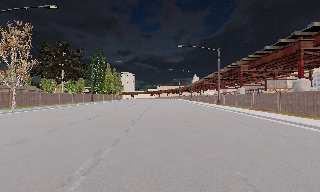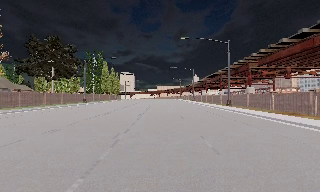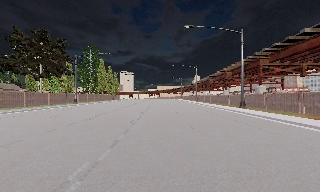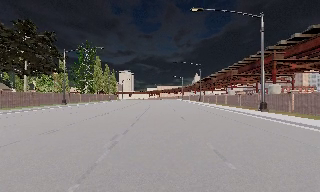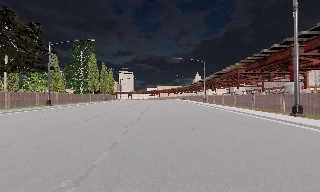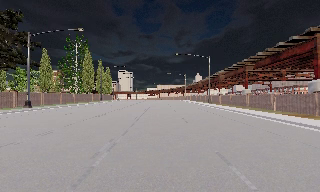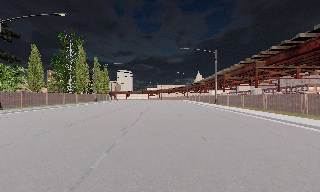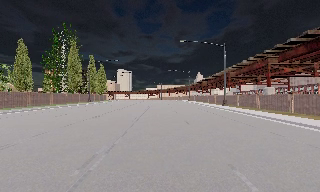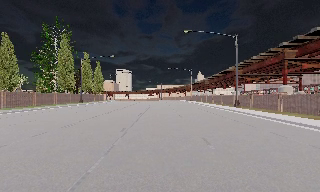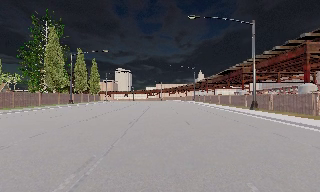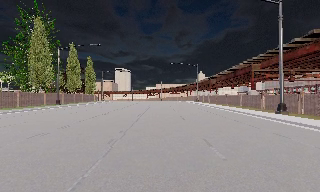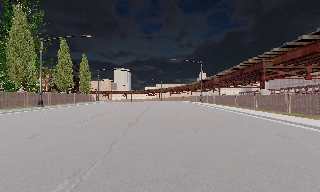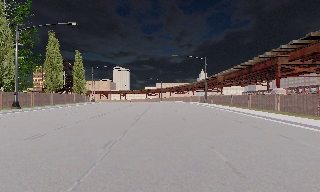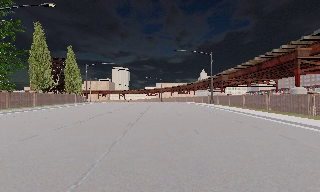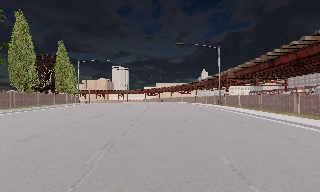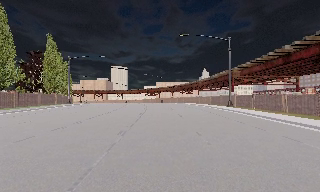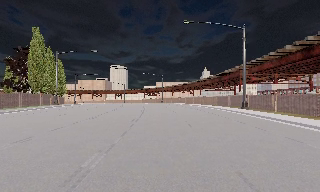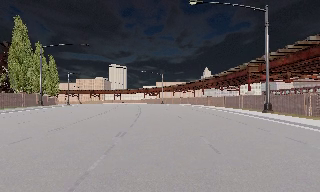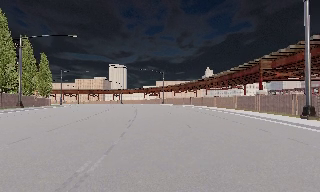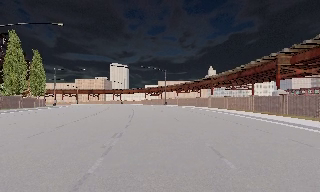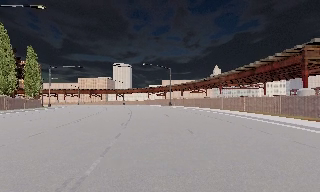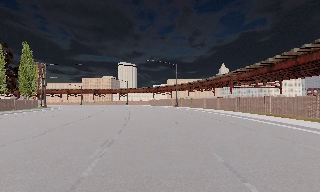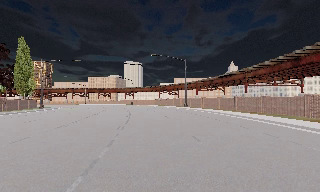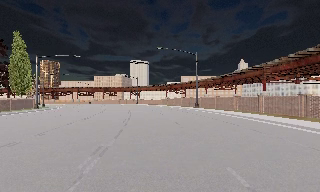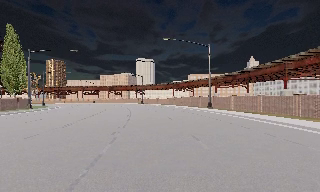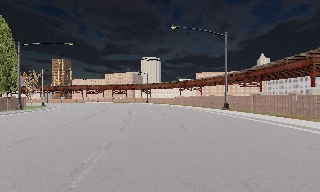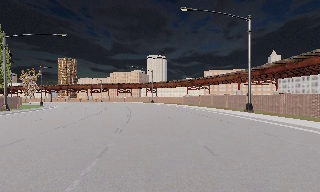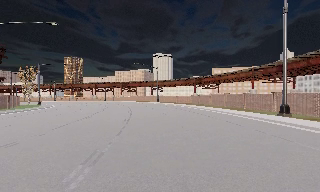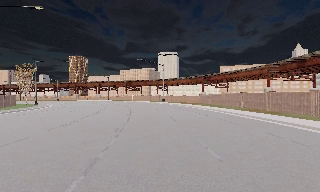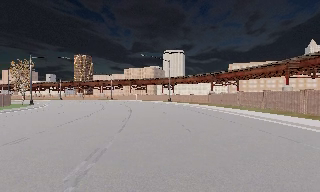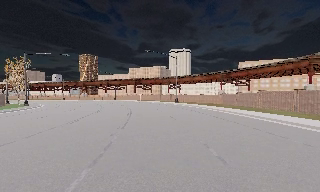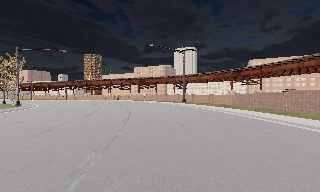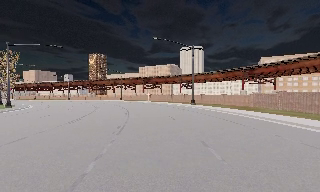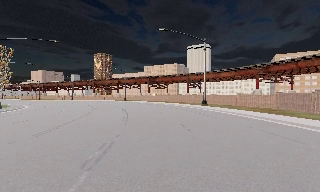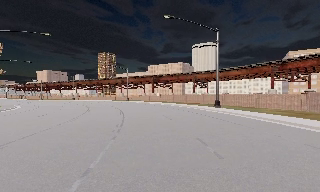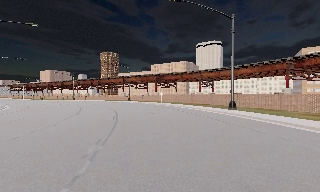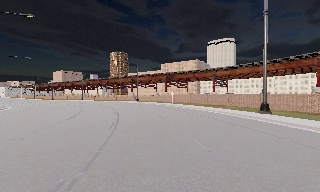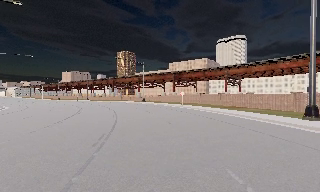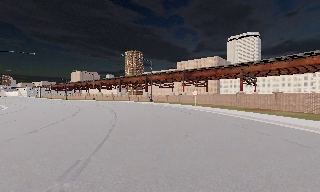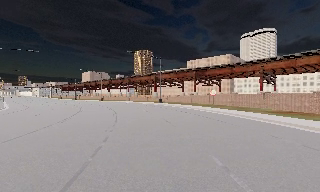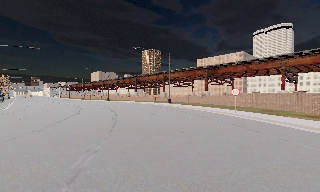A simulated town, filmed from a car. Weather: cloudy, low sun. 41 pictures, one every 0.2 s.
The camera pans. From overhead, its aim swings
counterclockwise.
The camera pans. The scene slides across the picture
to the right.
0.0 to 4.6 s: The camera travels forward, about 95 m, so what stands in front looms larger.
4.6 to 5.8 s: The scene slides to the right, as the camera pans about 10 degrees to its left. It travels forward, about 25 m, so what stands in front looms larger.
5.8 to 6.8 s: The camera travels forward, about 18 m, so what stands in front looms larger.
6.8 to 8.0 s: The camera pans to its left, which is counterclockwise from overhead, by about 15 degrees. It travels forward, about 19 m, so what stands in front looms larger.
The film runs forward here.
